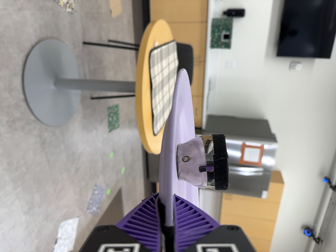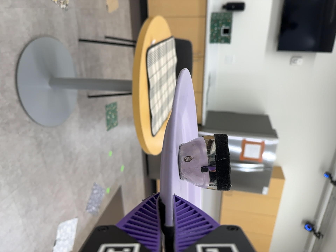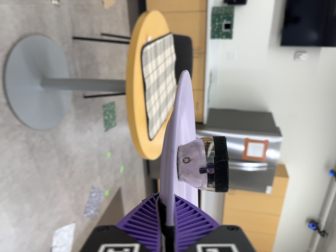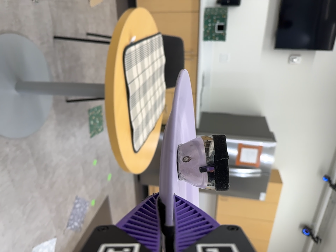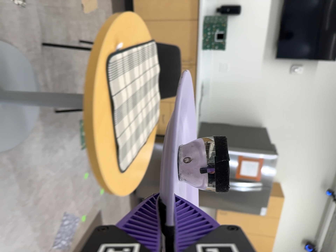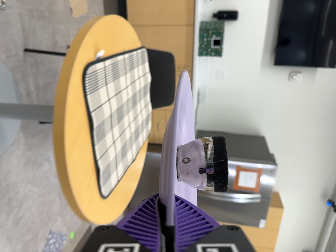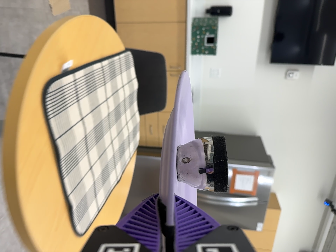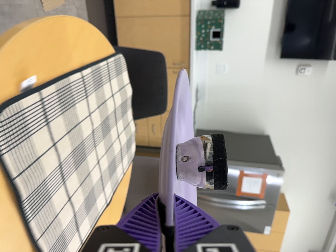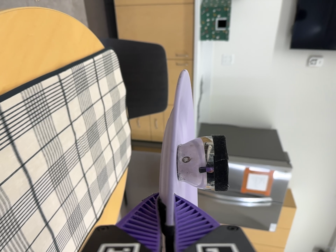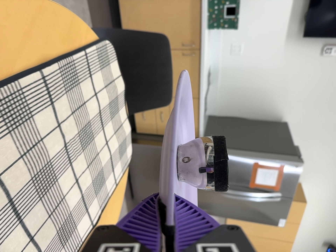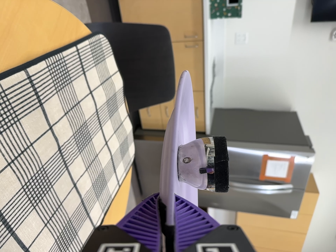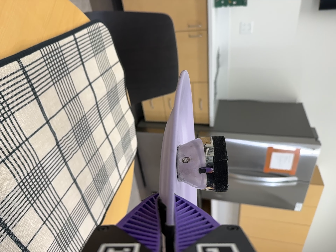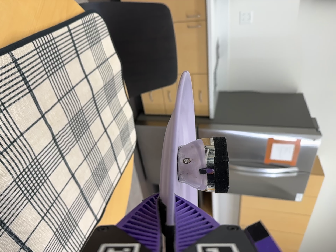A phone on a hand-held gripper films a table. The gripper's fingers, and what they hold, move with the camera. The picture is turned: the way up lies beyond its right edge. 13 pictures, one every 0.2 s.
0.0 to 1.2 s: The camera travels forward and toward the top of its view, about 70 cm, so what stands in front looms larger.
1.2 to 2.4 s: The camera travels forward and toward the top of its view, about 40 cm, so what stands in front looms larger. Its aim tips toward the bottom of its view by about 10 degrees.
The film runs forward here.
